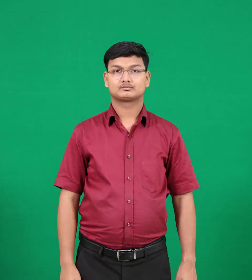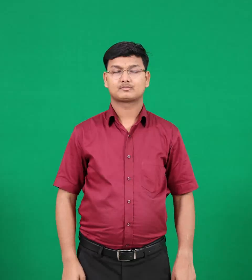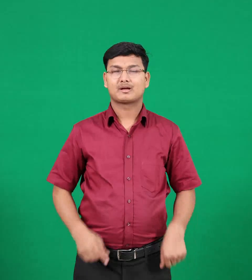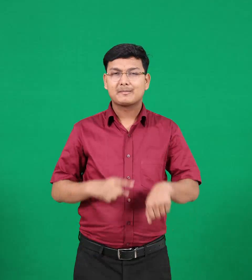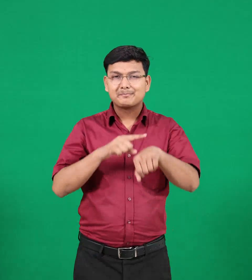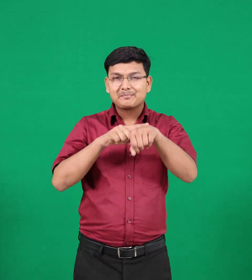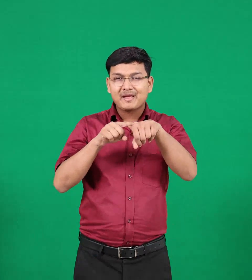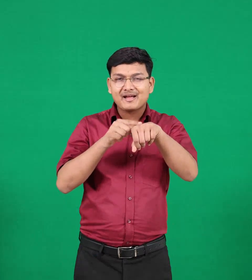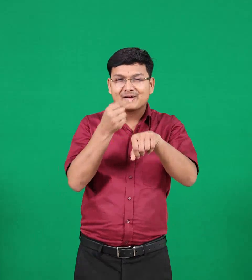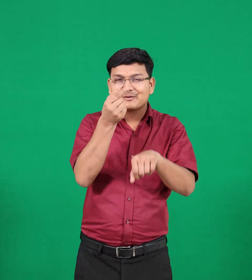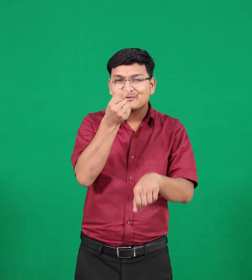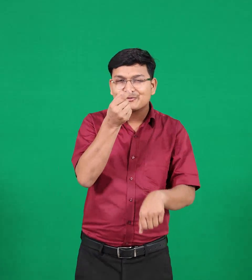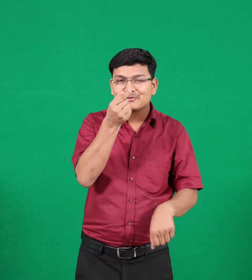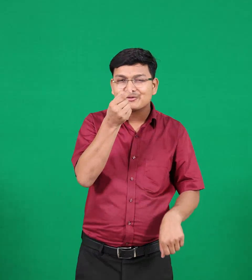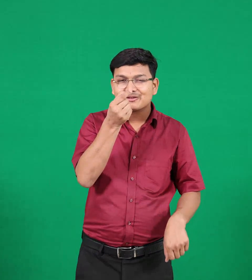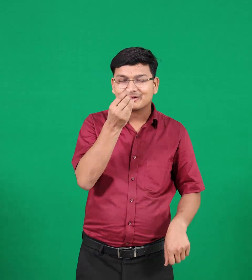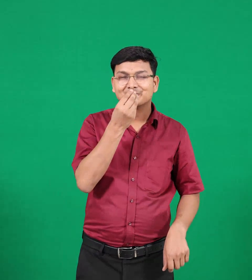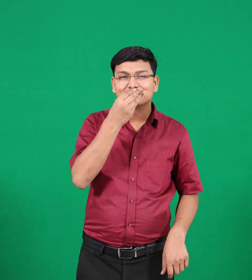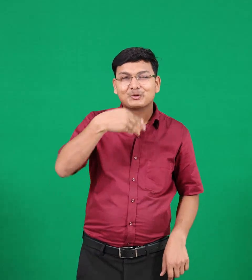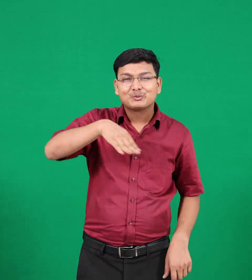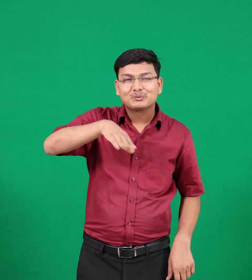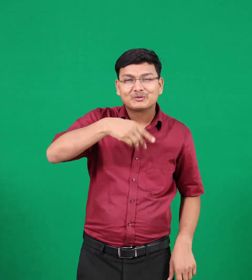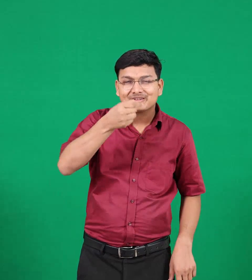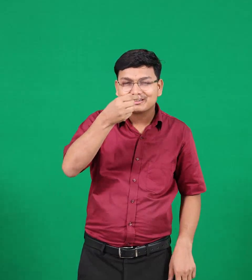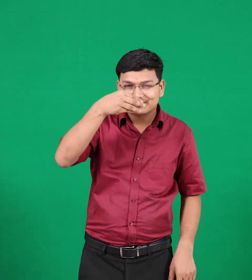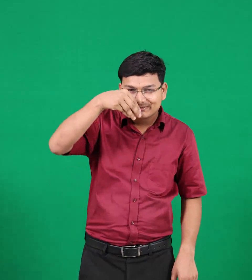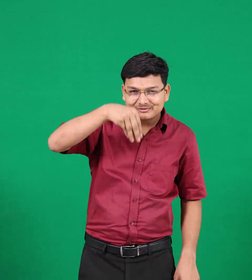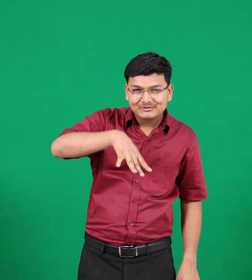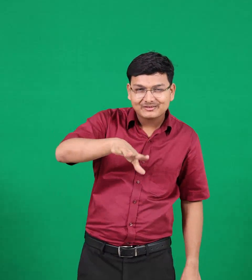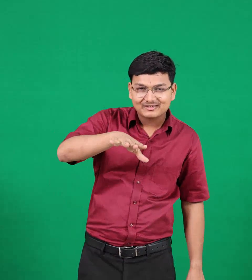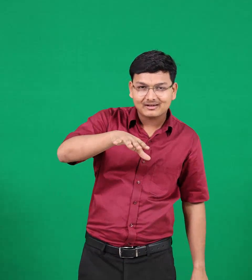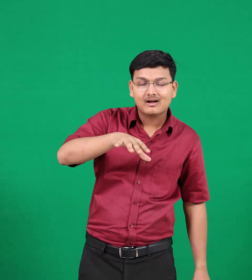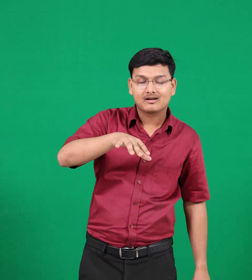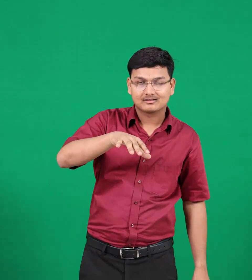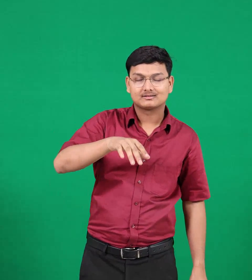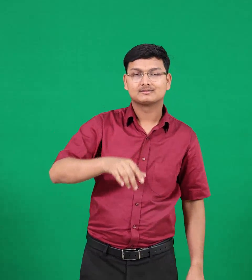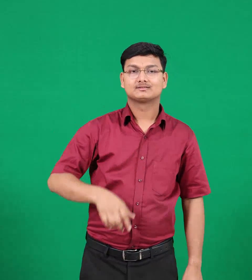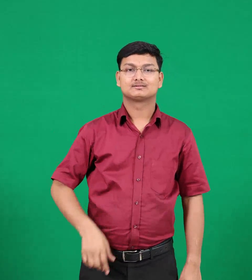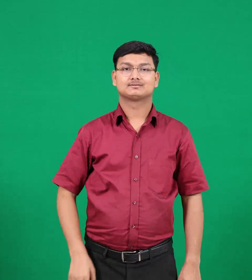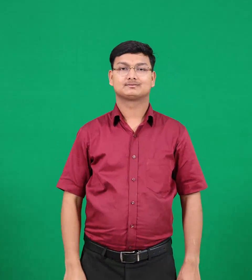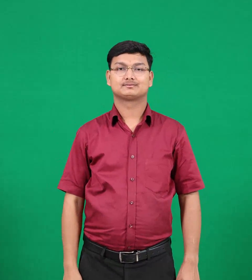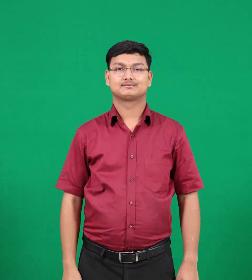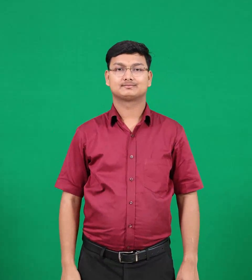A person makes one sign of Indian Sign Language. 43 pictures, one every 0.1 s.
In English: cumin
